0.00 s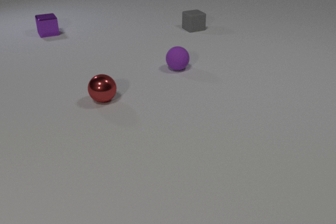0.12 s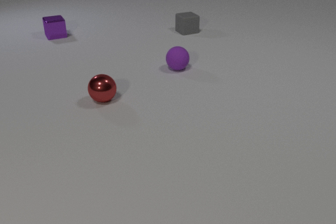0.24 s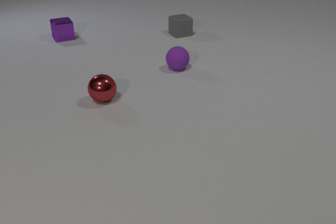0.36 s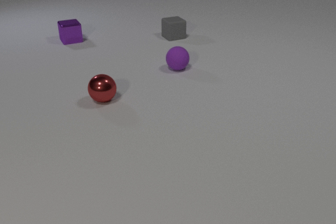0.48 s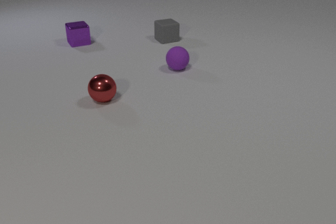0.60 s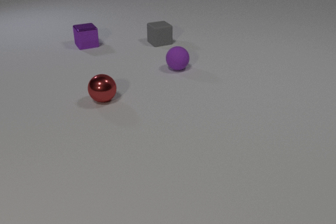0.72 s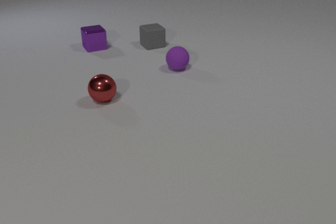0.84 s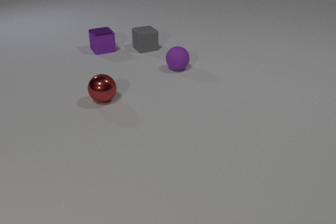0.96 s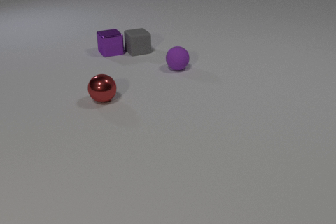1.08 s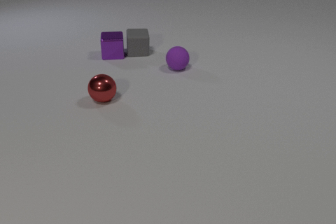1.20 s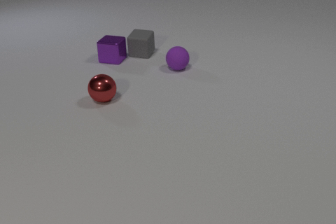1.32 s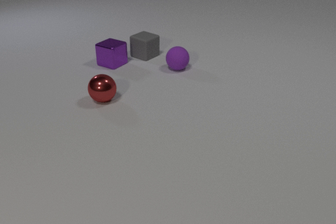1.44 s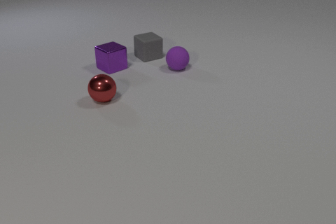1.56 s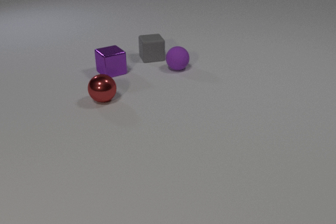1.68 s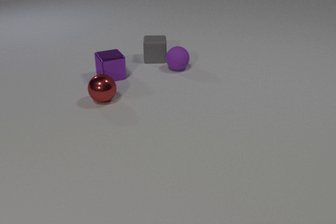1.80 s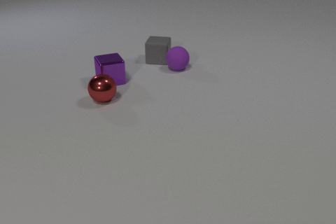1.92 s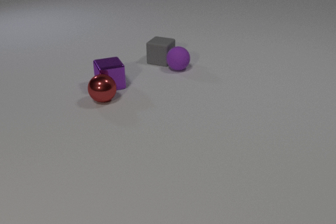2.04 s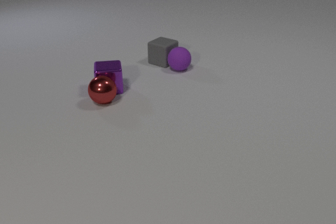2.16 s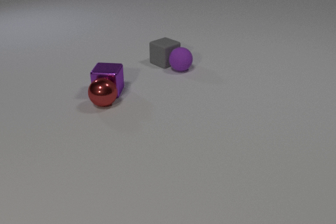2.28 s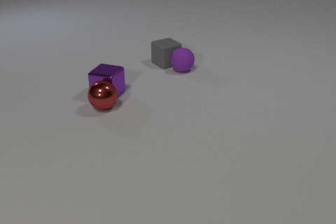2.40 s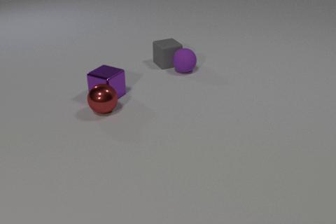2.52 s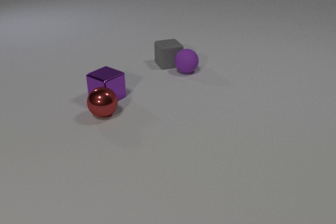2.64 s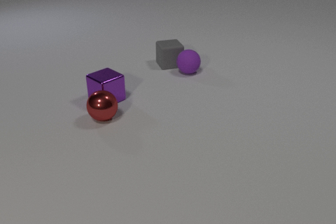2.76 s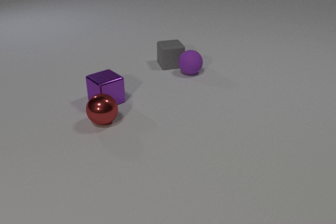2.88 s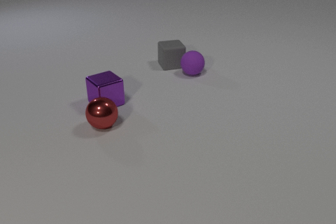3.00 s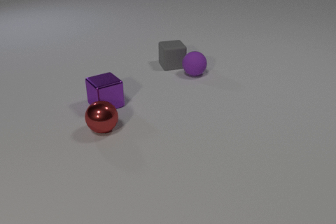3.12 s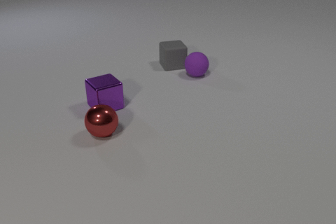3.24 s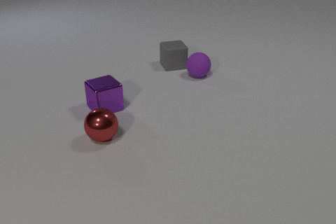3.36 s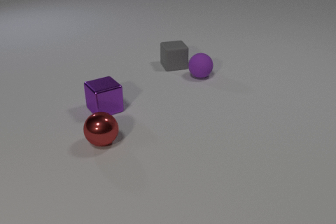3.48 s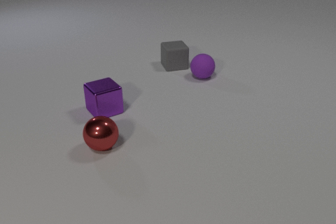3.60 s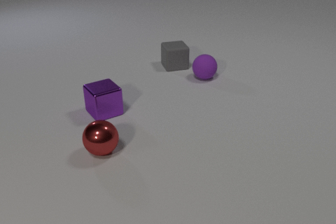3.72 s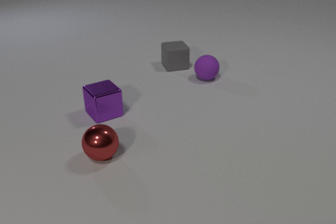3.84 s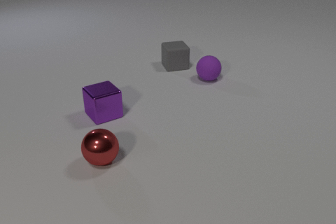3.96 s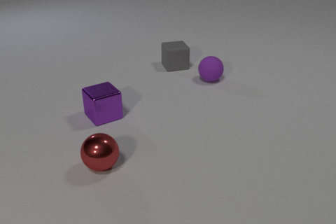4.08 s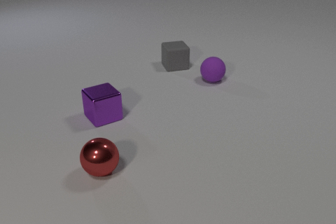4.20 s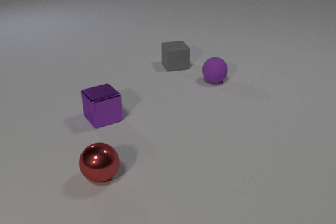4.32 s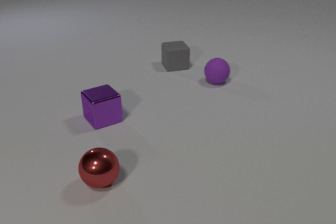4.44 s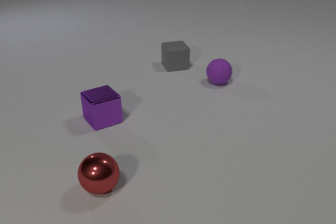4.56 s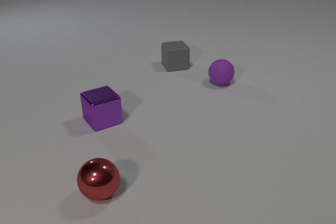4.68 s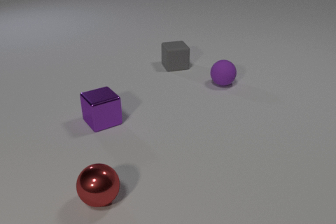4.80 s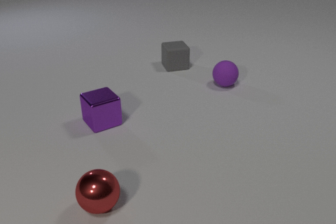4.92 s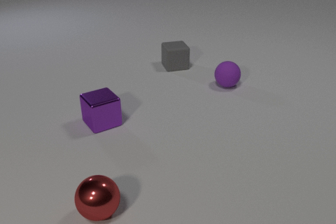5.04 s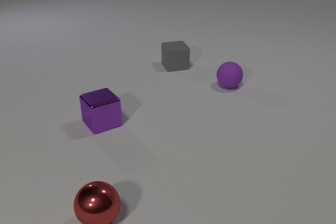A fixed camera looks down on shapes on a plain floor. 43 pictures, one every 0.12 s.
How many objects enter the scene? 0.
How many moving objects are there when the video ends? 3.
What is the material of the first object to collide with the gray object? metal.
0.00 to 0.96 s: The gray rubber cube slides toward the camera and to the left. The purple metal cube slides toward the camera and to the right.
0.96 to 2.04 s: The gray rubber cube slides toward the camera and to the right, spins clockwise seen from above by about 150 degrees, its near face sliding to the left. The purple metal cube slides toward the camera, spins so that its near face slides to the left, clockwise seen from above. The gray rubber cube and the purple metal cube collide. The gray rubber cube and the purple rubber sphere collide. The purple metal cube and the red metal sphere collide.
2.04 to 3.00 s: The gray rubber cube slides to the right and toward the camera, spins clockwise seen from above by about 45 degrees, its near face sliding to the left. The purple metal cube slides toward the camera, spins so that its near face slides to the left, clockwise seen from above. The red metal sphere rolls toward the camera. The purple rubber sphere rolls to the right and toward the camera.
3.00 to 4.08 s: The purple metal cube slides toward the camera. The red metal sphere rolls toward the camera. The purple rubber sphere rolls to the right and toward the camera.
4.08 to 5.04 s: The purple metal cube slides toward the camera. The red metal sphere rolls toward the camera. The purple rubber sphere rolls to the right and toward the camera.
